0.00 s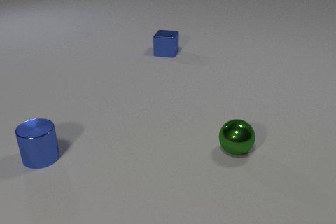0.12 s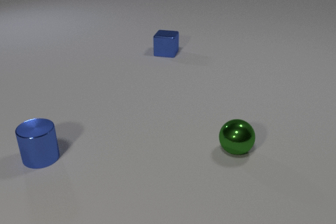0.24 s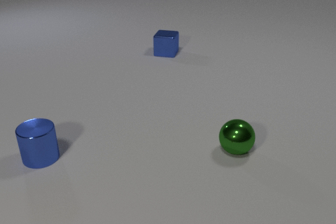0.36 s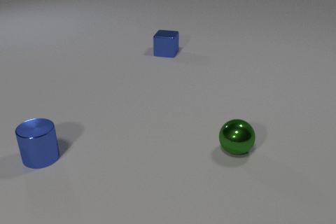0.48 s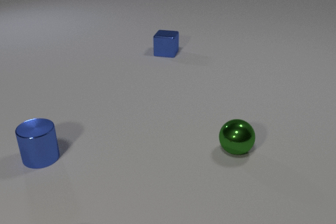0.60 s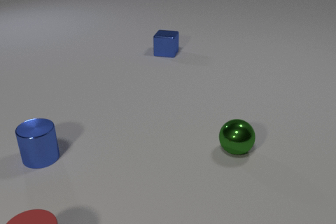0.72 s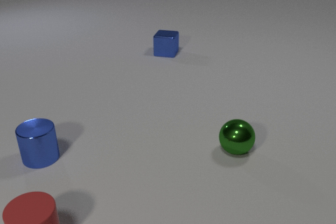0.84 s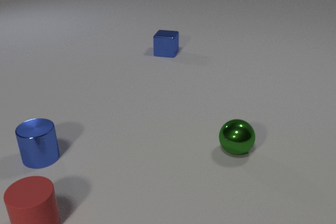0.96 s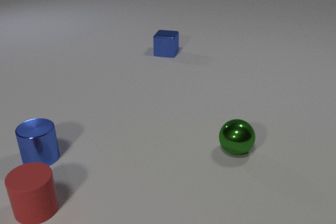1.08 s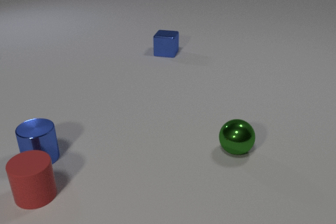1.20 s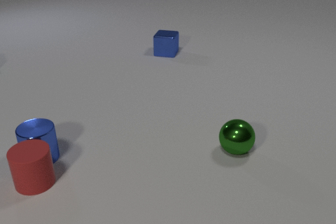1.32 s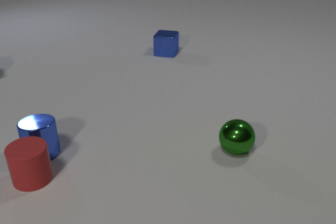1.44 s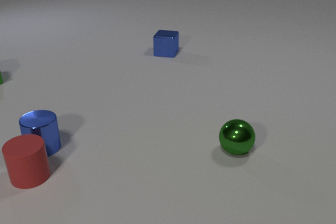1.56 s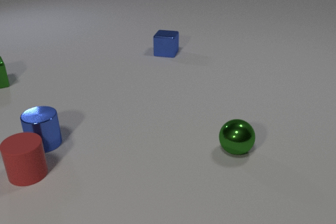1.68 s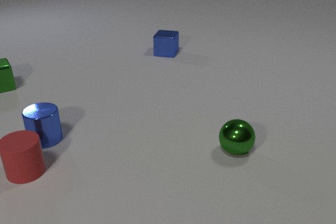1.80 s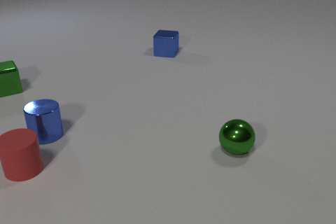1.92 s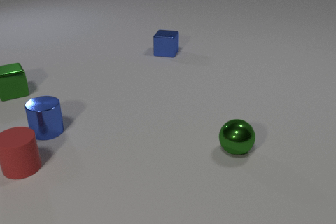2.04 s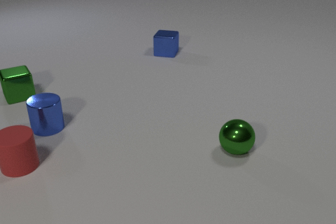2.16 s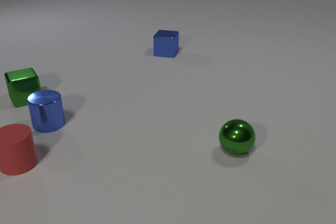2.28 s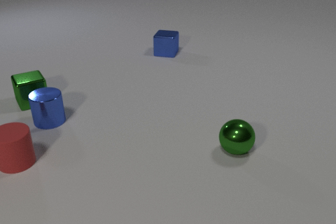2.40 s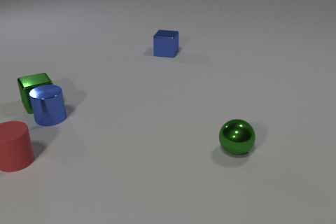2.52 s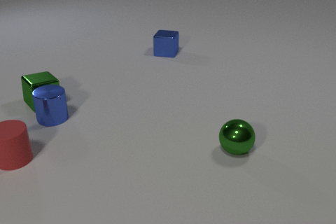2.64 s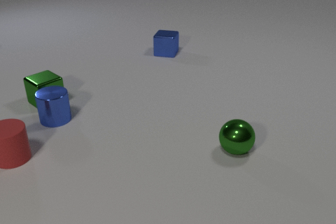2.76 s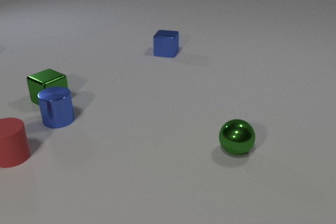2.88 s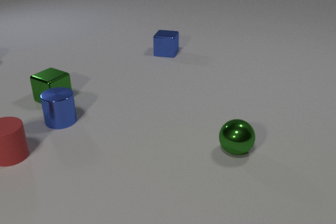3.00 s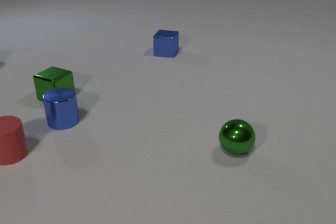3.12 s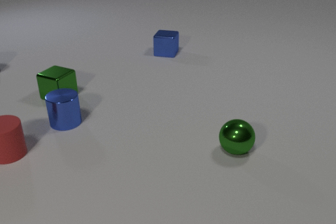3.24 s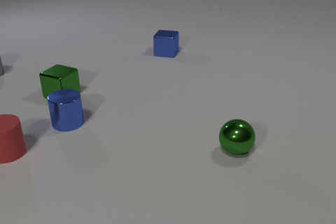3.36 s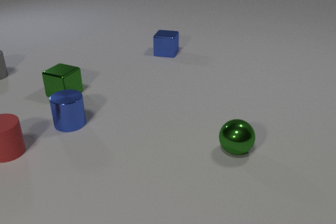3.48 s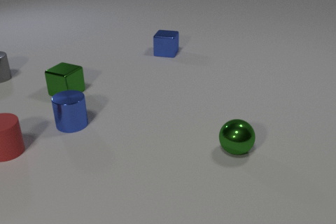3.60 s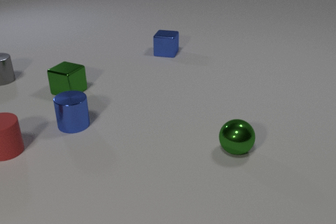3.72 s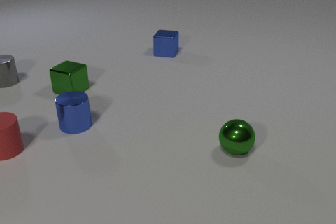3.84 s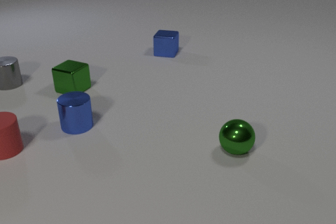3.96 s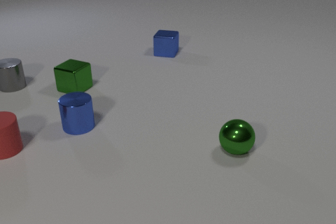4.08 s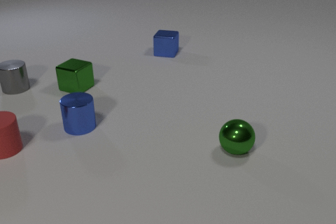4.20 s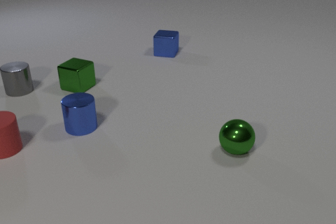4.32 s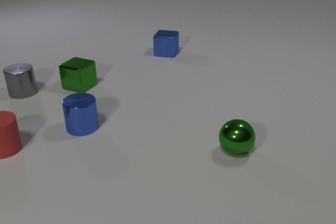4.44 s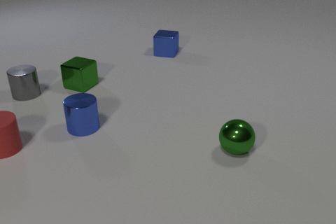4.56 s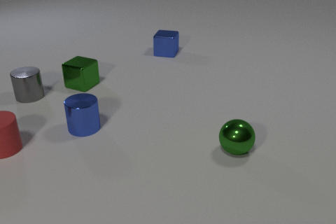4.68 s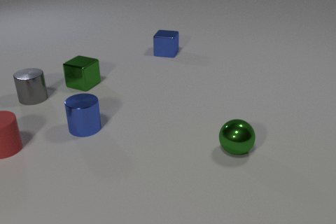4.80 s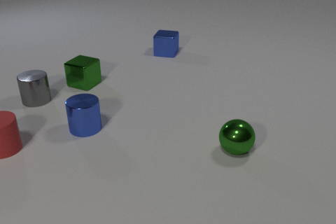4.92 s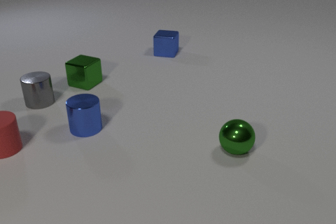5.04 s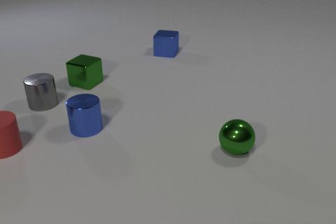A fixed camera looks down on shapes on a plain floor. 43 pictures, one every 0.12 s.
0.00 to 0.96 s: The red rubber cylinder comes in at the bottom edge, slides away from the camera.
0.96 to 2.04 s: The red rubber cylinder slides away from the camera. The blue metal cylinder slides away from the camera. The green metal cube comes in at the left edge, slides toward the camera and to the right. The red rubber cylinder and the blue metal cylinder collide.
2.04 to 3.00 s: The red rubber cylinder slides away from the camera. The blue metal cylinder slides to the right and away from the camera. The green metal cube slides to the right and toward the camera, spins so that its near face slides to the right, counterclockwise seen from above. The blue metal cylinder and the green metal cube collide.
3.00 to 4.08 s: The red rubber cylinder slides away from the camera. The blue metal cylinder slides to the right and toward the camera. The green metal cube slides to the right and away from the camera. The gray metal cylinder comes in at the left edge, slides toward the camera and to the right.
4.08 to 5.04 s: The blue metal cylinder moves, and ends about where it began. The green metal cube slides to the right and away from the camera. The gray metal cylinder slides toward the camera and to the right.
What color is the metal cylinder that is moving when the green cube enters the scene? blue.
Are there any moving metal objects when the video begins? no.
How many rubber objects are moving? 1.
